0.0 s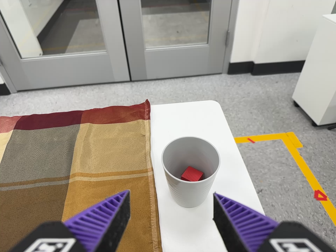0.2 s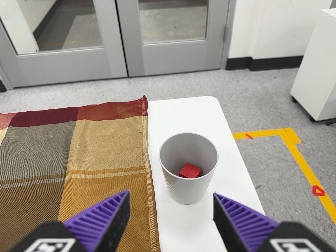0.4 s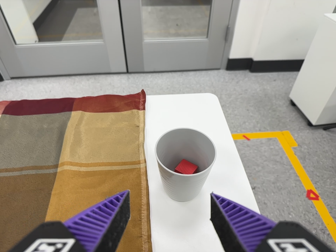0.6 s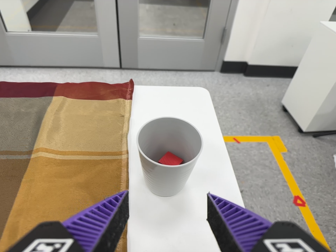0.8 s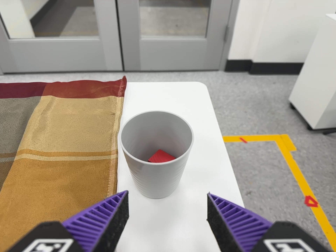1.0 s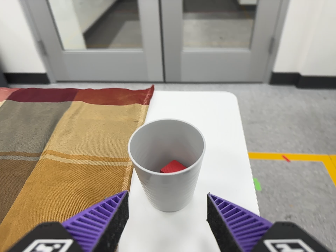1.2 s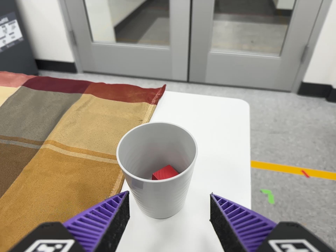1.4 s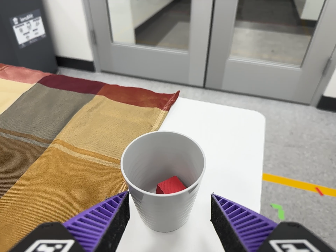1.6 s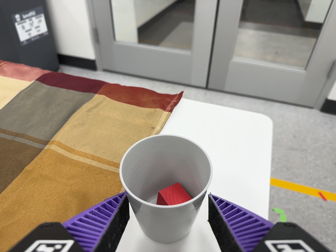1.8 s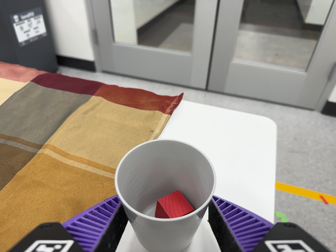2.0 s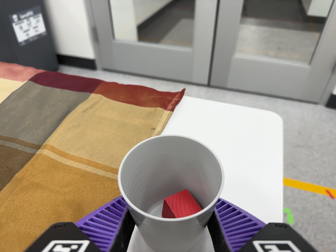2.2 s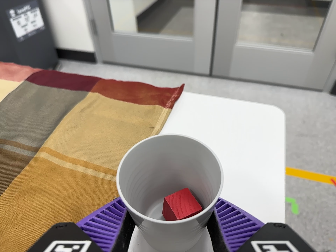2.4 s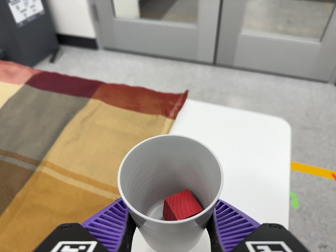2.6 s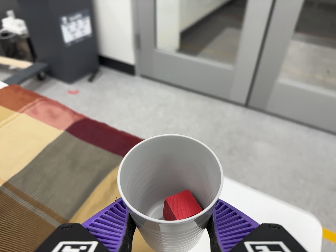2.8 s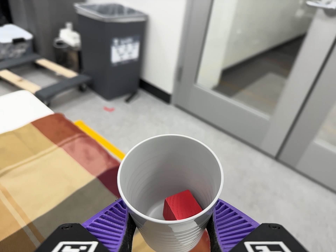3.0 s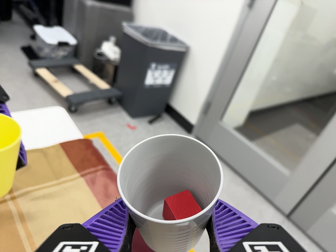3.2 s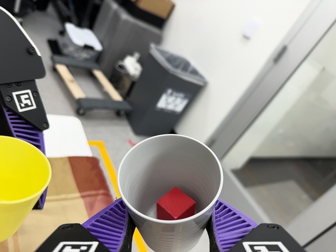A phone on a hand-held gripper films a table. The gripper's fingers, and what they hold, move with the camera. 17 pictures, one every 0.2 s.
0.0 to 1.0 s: The camera travels forward and to its right, about 10 cm, so what stands in front looms larger.
1.0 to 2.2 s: The camera travels forward, about 8 cm, so what stands in front looms larger. It rolls about its line of sight by about 10 degrees, and the scene rotates clockwise.
2.2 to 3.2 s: The camera swings to its left by about 15 degrees, and the scene slides to the right. It travels toward the top of its view, about 32 cm, so close, fixed things drift downward. Its aim tips toward the top of its view by about 15 degrees, and the scene shifts downward. It rolls about its line of sight by about 50 degrees, and the scene rotates clockwise.
The film runs forward here.
